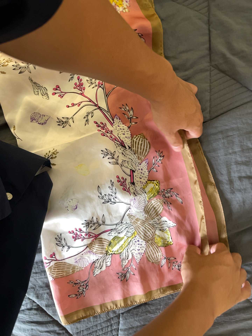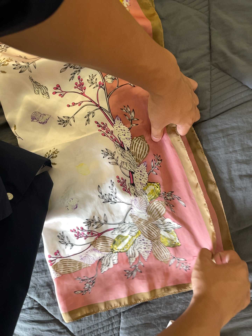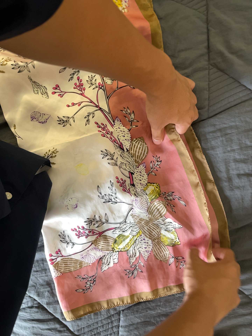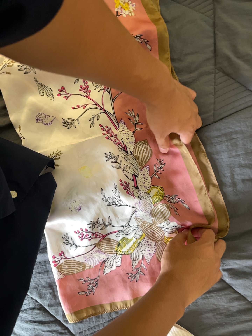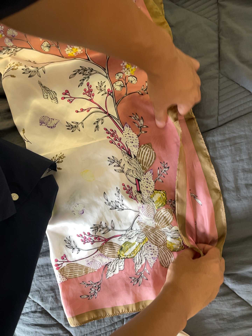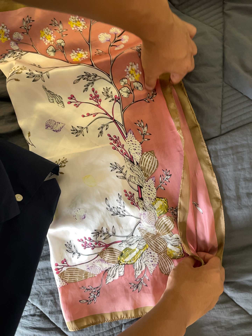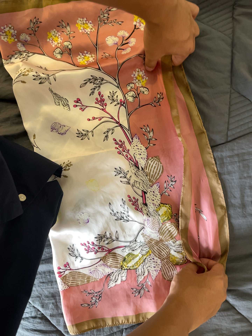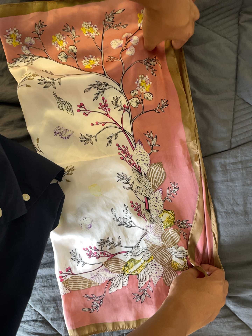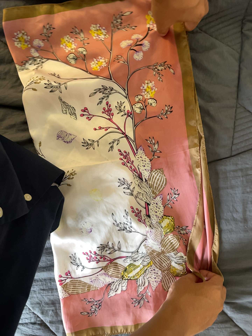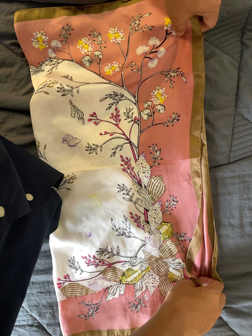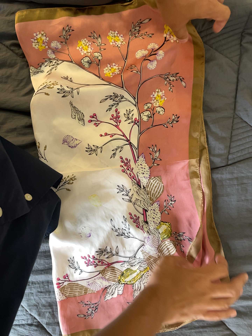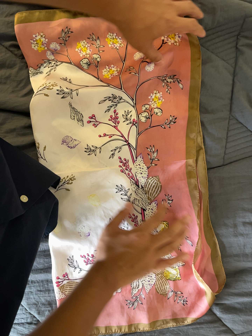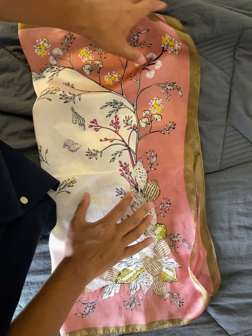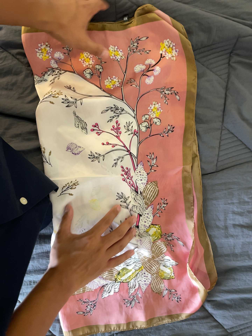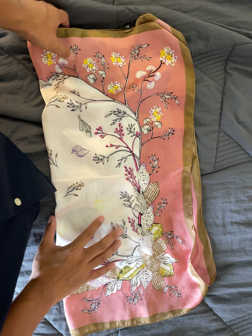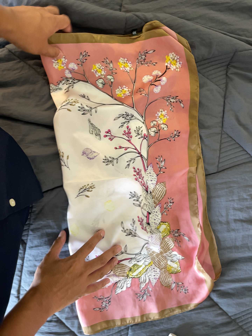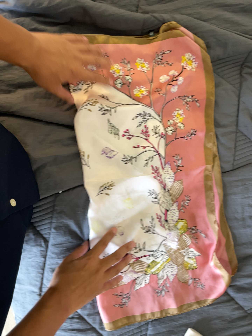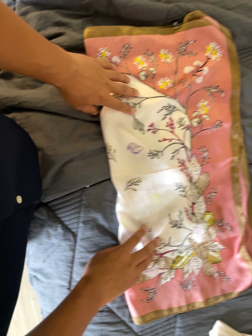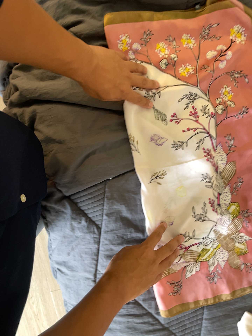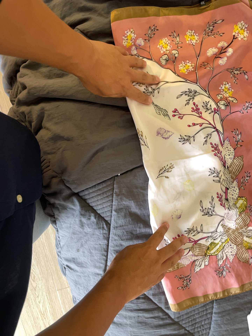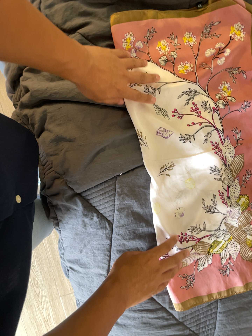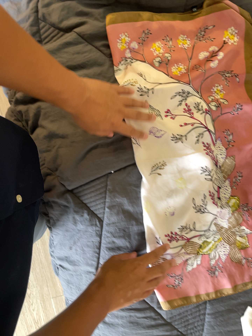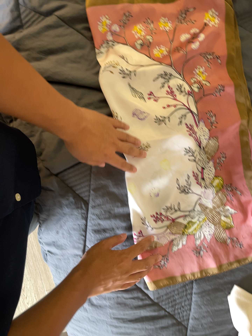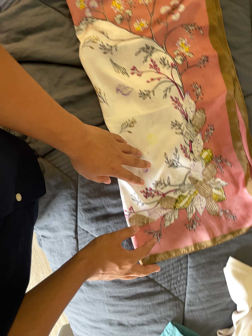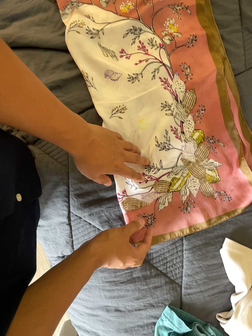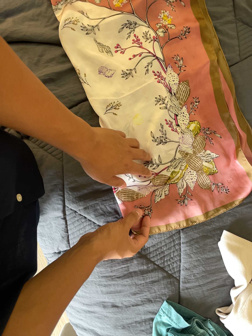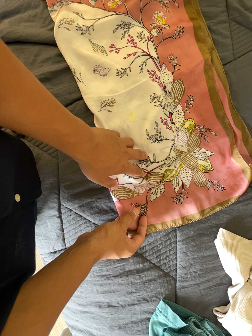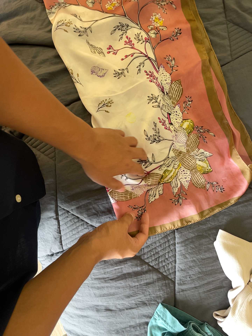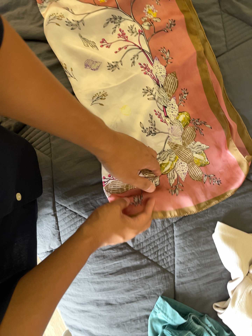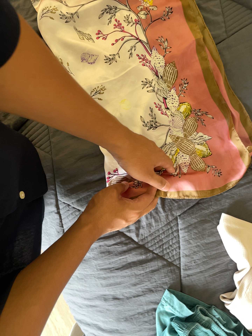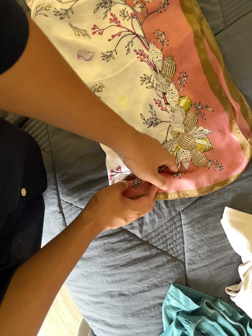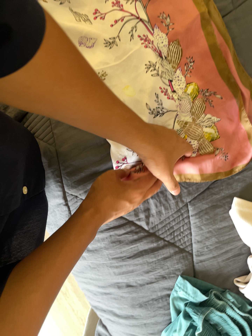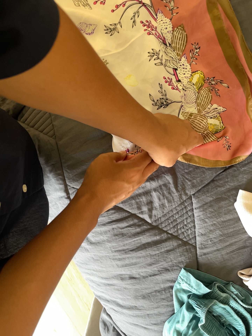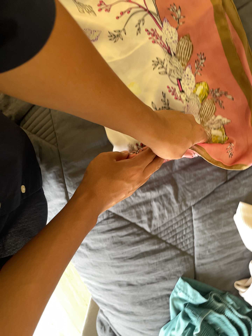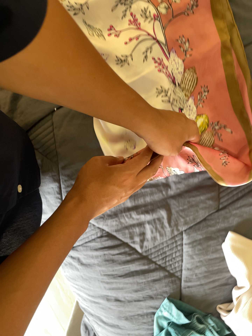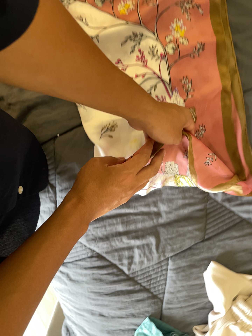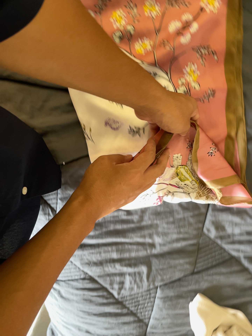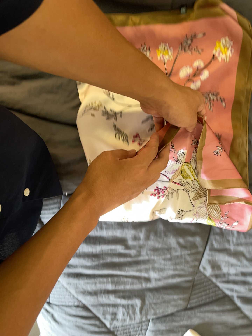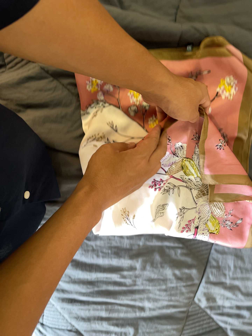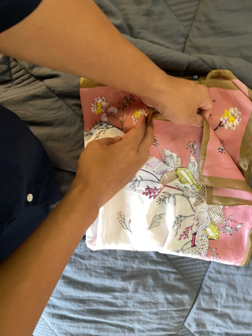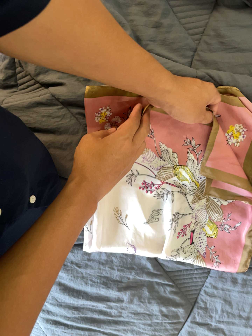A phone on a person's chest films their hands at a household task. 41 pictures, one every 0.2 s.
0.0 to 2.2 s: The camera travels toward the top of its view, about 9 cm, so close, fixed things drift downward.
2.2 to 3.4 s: The camera travels to its left and backward, about 20 cm, so close, fixed things drift to the right.
3.4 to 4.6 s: The camera travels toward the bottom of its view, about 12 cm, so close, fixed things drift upward.
4.6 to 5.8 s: The camera travels toward the bottom of its view and to its right, about 12 cm, so close, fixed things drift upward.
5.8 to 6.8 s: The camera travels toward the top of its view, about 12 cm. Its aim tips toward the bottom of its view by about 10 degrees.
6.8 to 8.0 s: The camera travels toward the top of its view, about 36 cm, so close, fixed things drift downward. It rolls about its line of sight by about 25 degrees, and the scene rotates clockwise.
The film runs forward here.
